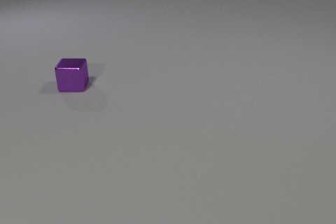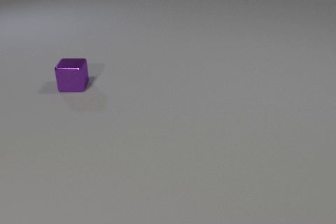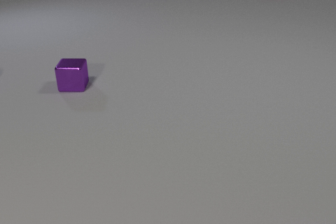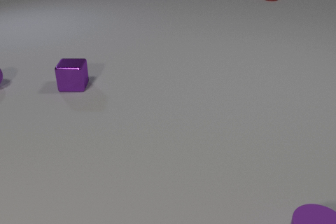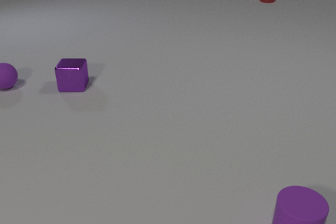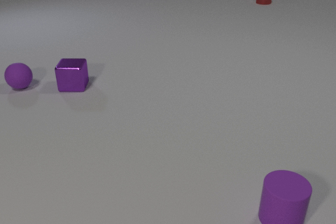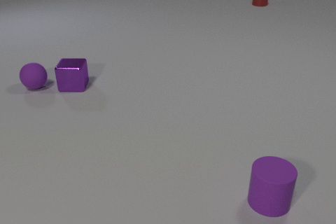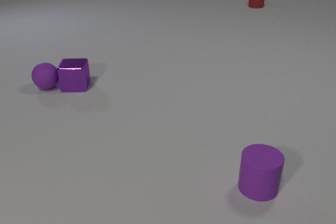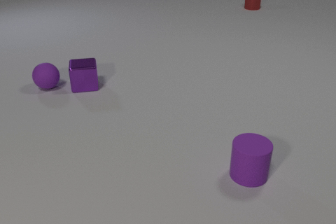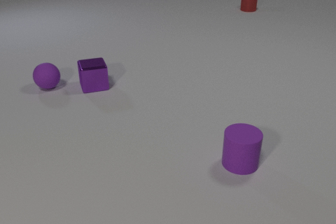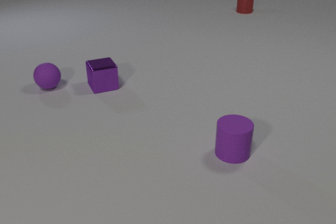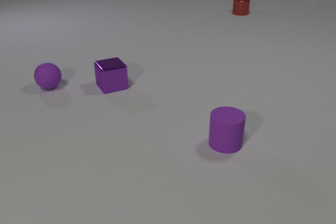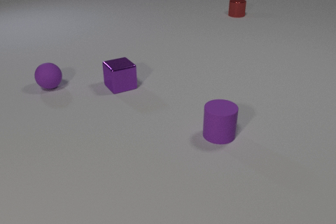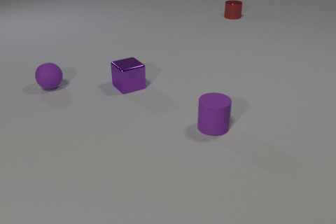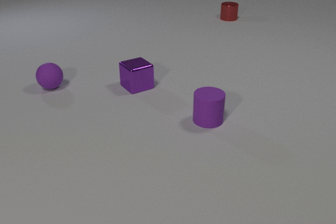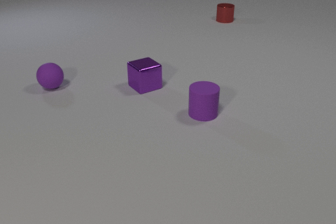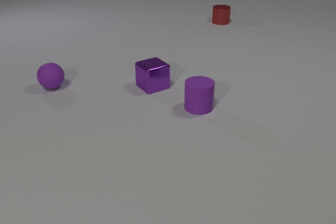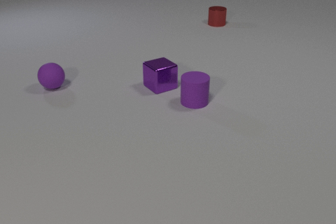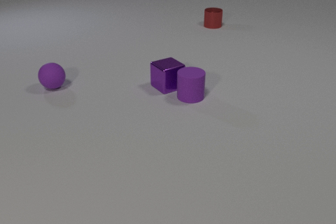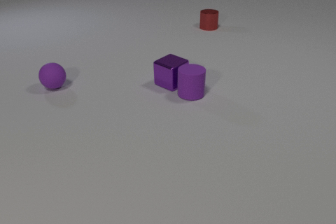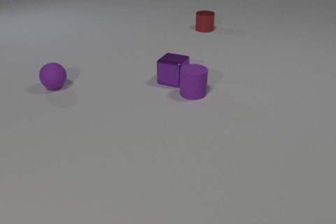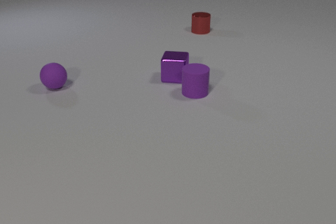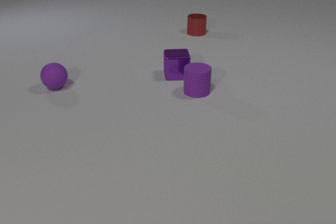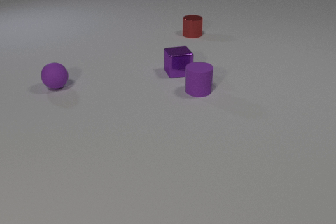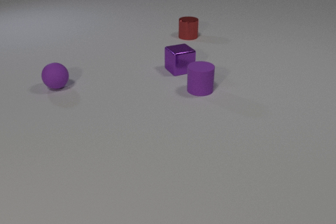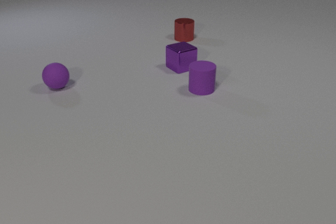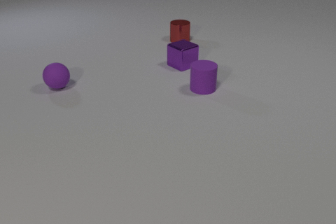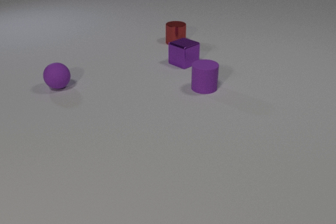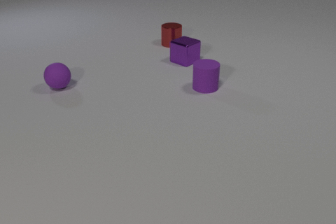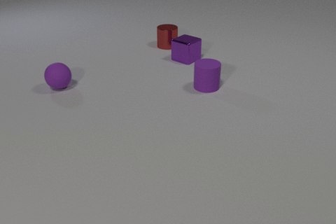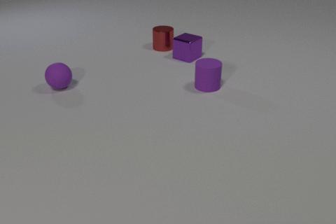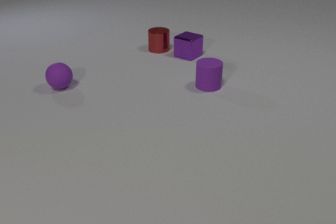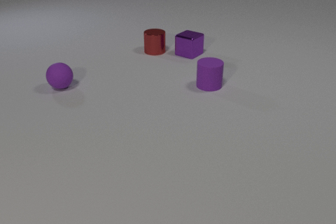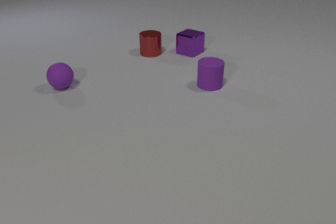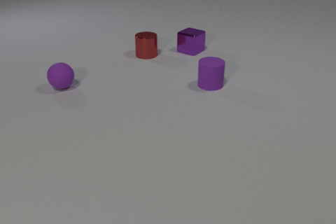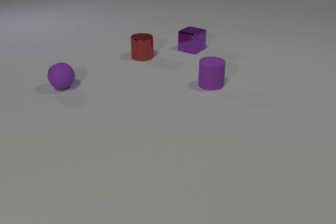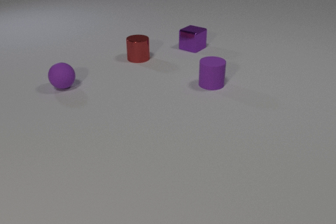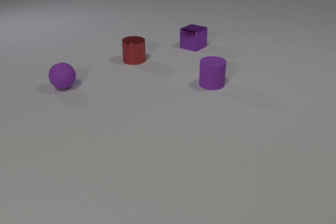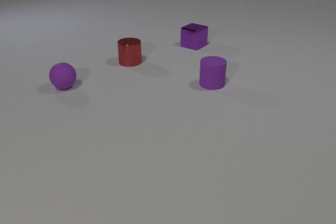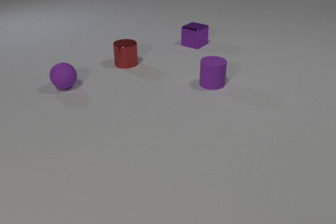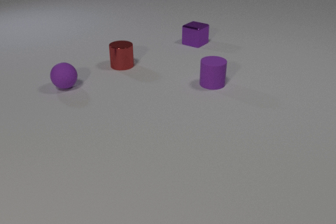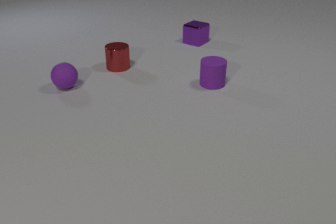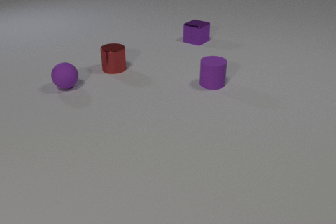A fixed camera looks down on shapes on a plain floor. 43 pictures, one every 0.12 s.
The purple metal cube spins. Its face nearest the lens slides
to the right.
The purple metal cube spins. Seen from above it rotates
counterclockwise.
0.00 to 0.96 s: The purple rubber sphere comes in at the left edge, rolls to the right. The purple metal cube slides to the right. The red metal cylinder comes in at the top edge, slides toward the camera and to the left. The purple rubber cylinder comes in at the bottom edge, slides away from the camera and to the left. The purple rubber sphere and the purple metal cube collide.
0.96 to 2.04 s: The purple metal cube slides to the right, spins counterclockwise seen from above by about 15 degrees, its near face sliding to the right. The red metal cylinder slides toward the camera and to the left. The purple rubber cylinder slides away from the camera and to the left.
2.04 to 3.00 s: The purple metal cube slides away from the camera and to the right, spins counterclockwise seen from above by about 90 degrees, its near face sliding to the right. The red metal cylinder slides toward the camera and to the left. The purple rubber cylinder slides away from the camera. The purple metal cube and the purple rubber cylinder collide.
3.00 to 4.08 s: The purple metal cube slides away from the camera, spins so that its near face slides to the right, counterclockwise seen from above. The red metal cylinder slides toward the camera and to the left. The purple rubber cylinder slides away from the camera and to the right.
4.08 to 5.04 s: The purple metal cube slides away from the camera. The red metal cylinder slides toward the camera and to the left.
Are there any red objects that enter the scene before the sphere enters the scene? yes.
How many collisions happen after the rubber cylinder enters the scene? 2.
What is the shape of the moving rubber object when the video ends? sphere.
